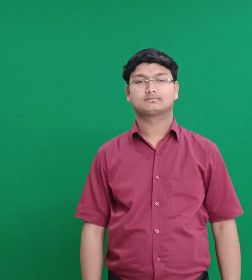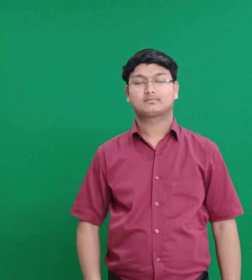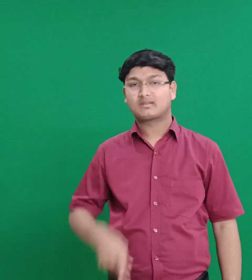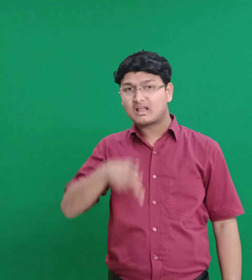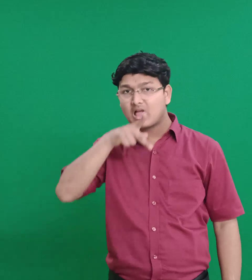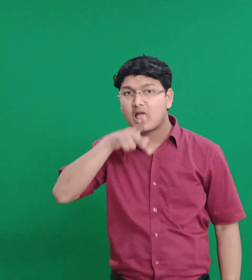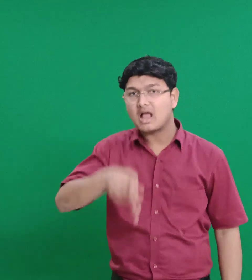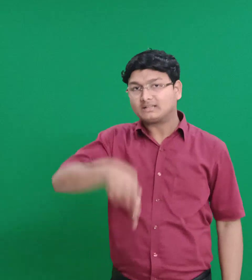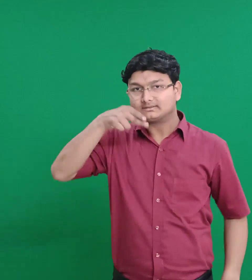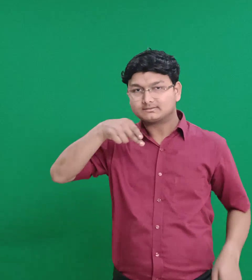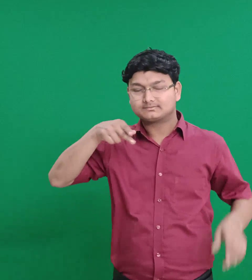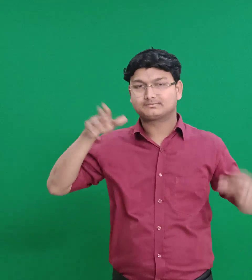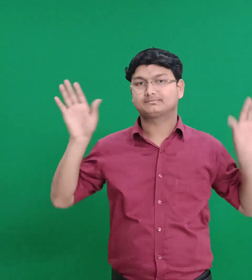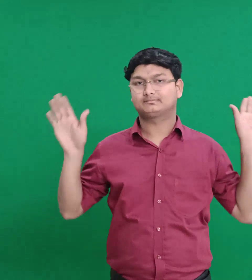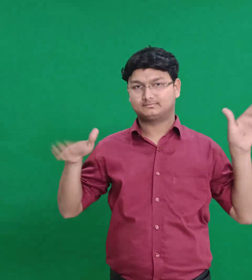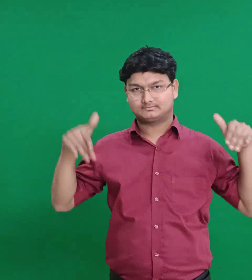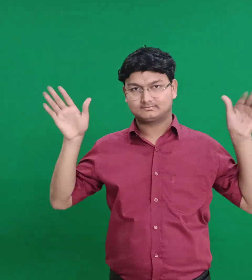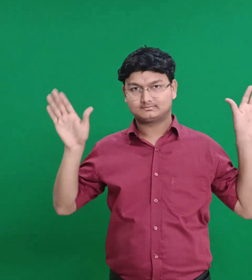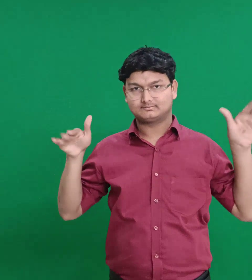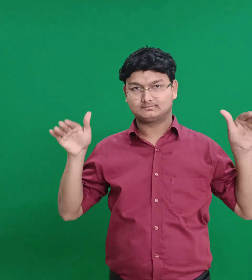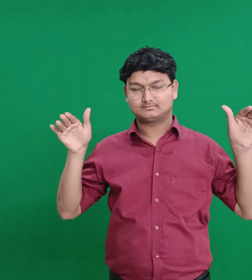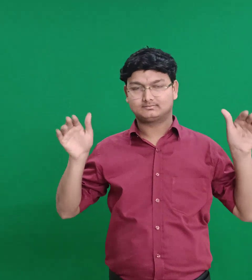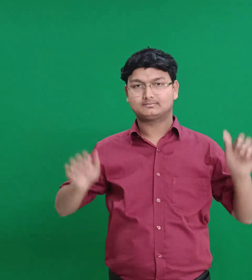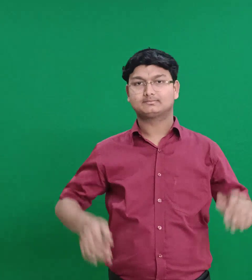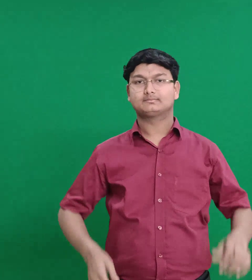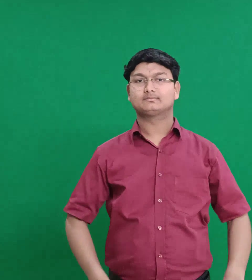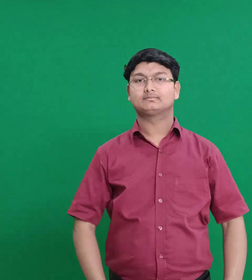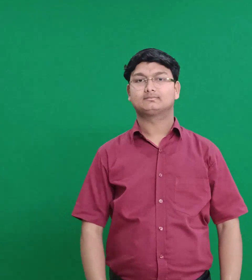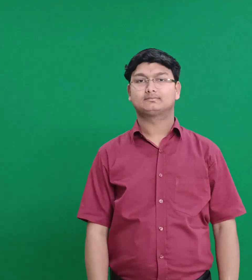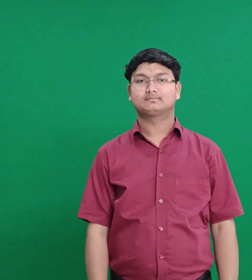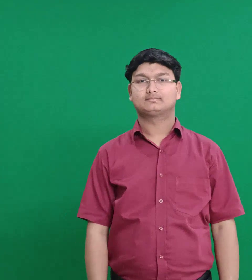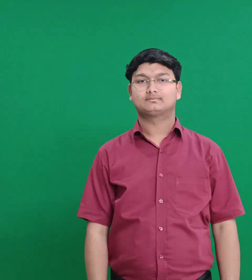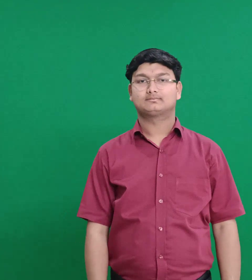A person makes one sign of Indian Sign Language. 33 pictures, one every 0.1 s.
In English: heron
